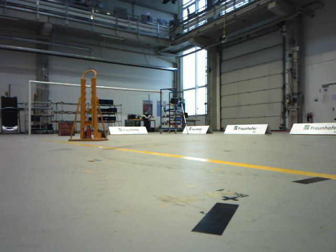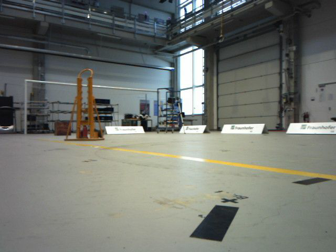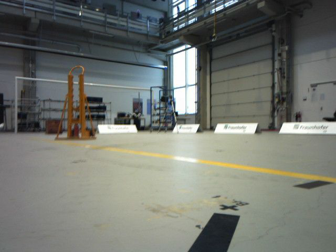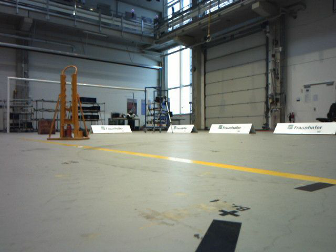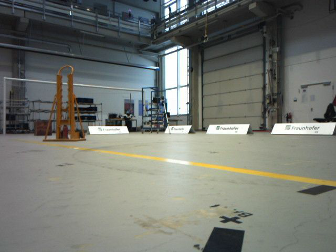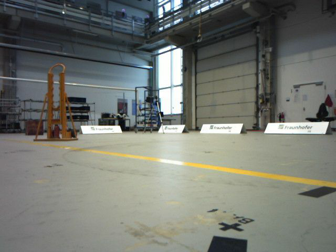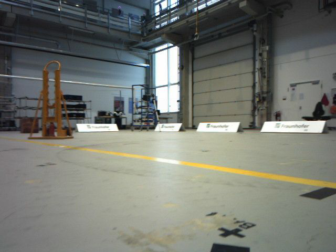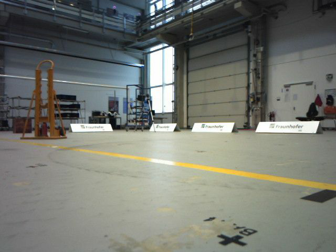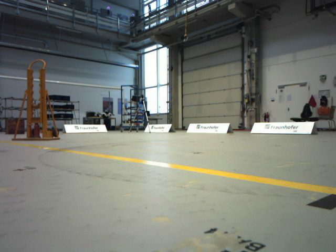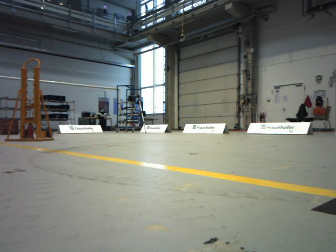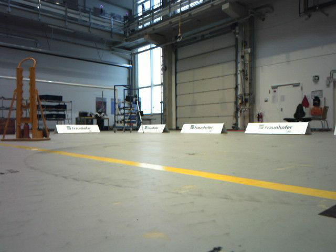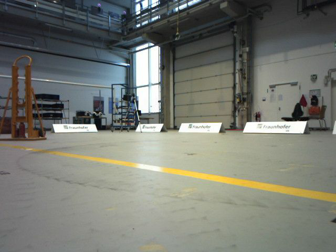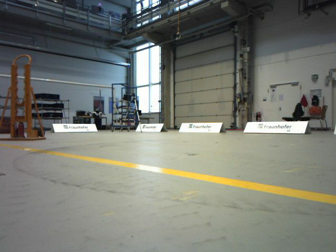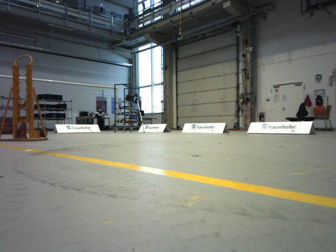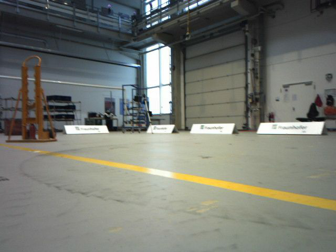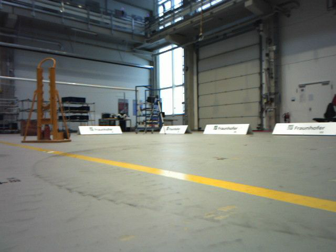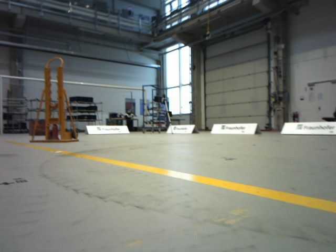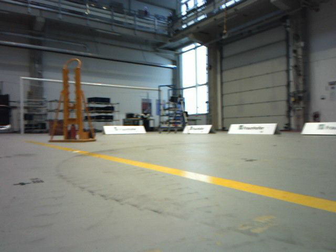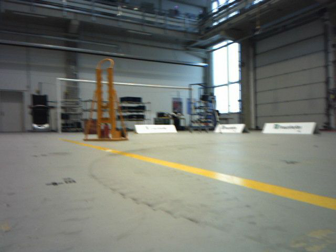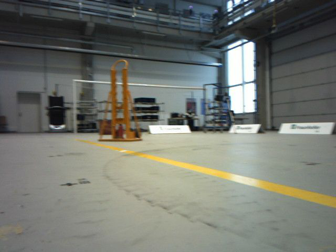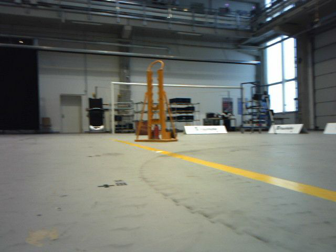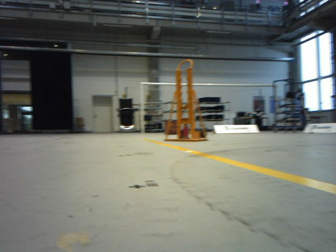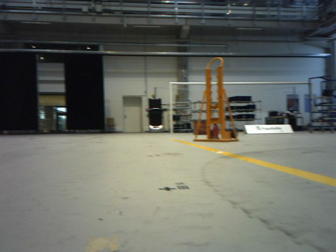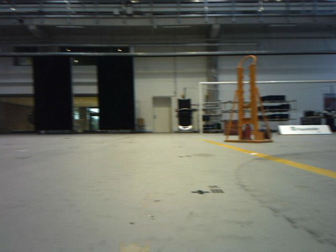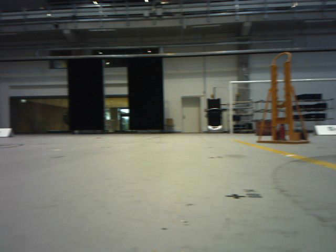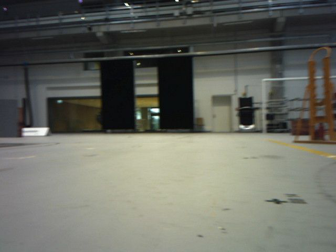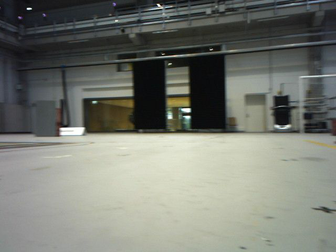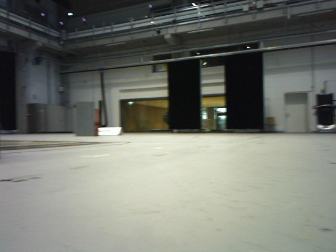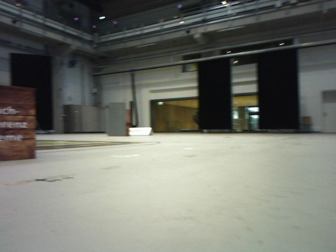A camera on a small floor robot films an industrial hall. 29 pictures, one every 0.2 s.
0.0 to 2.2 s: The camera travels forward, about 0.5 m, so what stands in front looms larger.
2.2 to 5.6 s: The camera pans to its left, which is counterclockwise from overhead, by about 75 degrees. It travels forward, about 0.6 m.
The film runs forward here.
